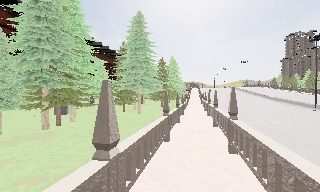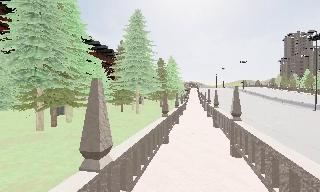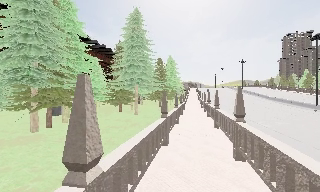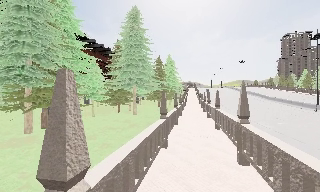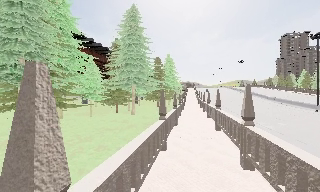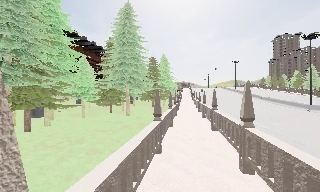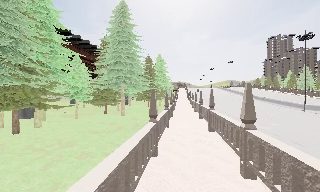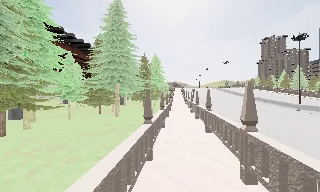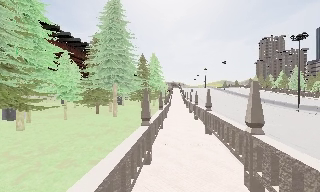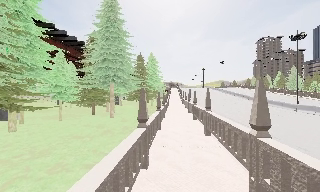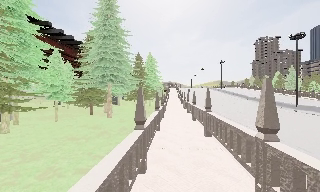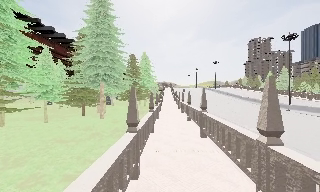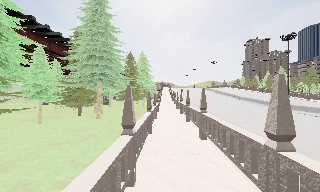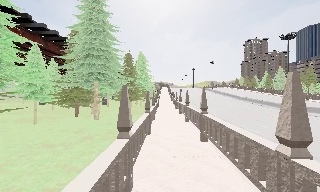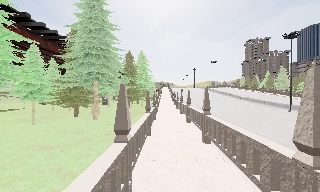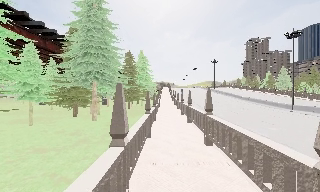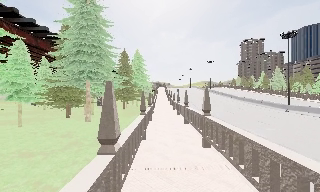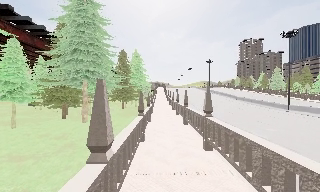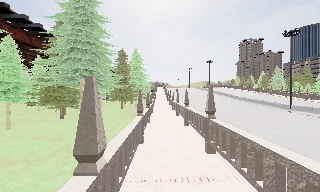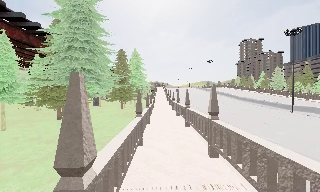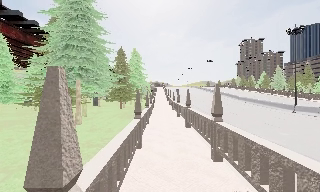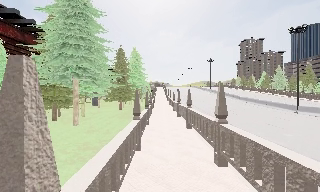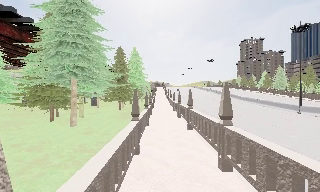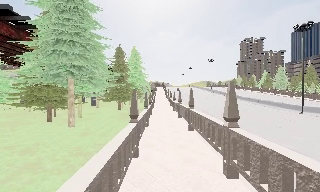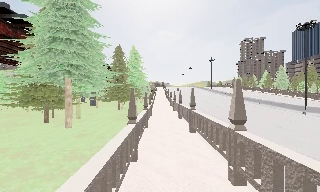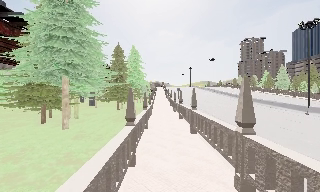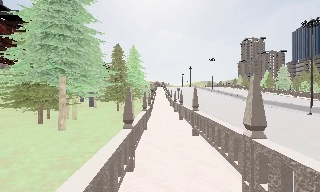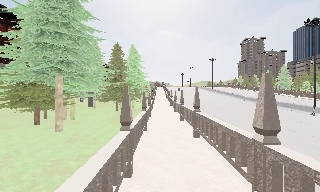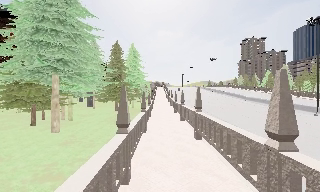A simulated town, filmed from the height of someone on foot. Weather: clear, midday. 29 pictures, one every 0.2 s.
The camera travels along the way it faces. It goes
forward.
0.0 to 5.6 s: The camera swings to its right by about 15 degrees, and the scene slides to the left. It travels forward, about 11 m, so what stands in front looms larger.
The film runs forward here.
